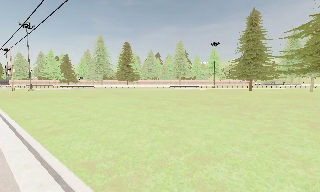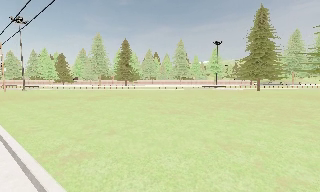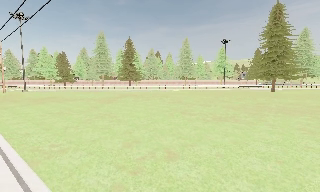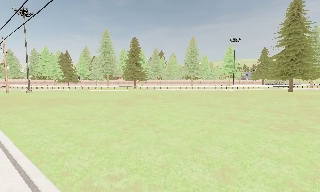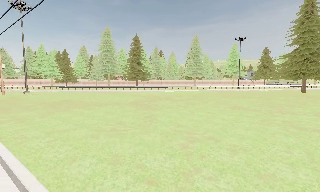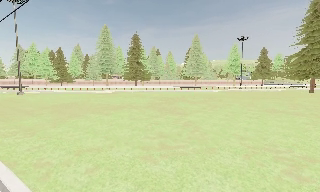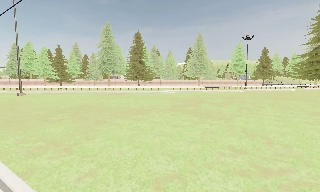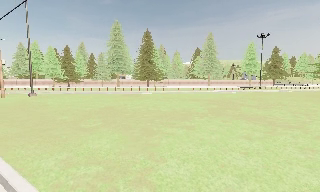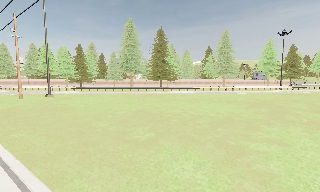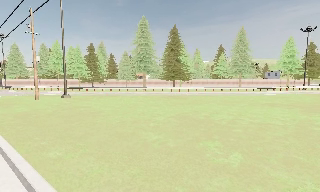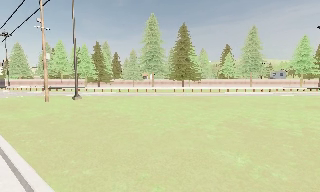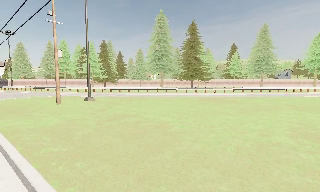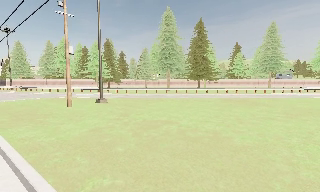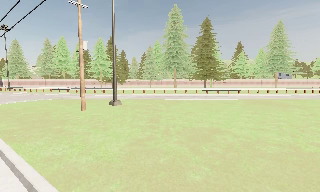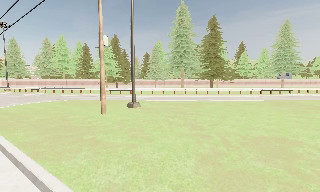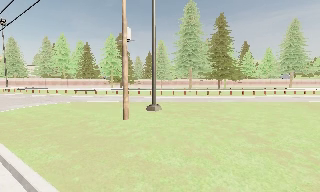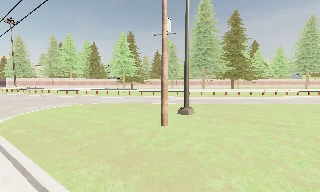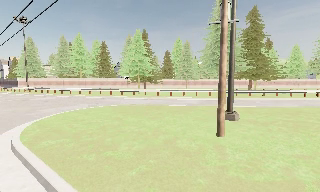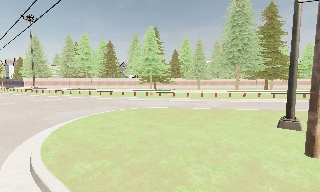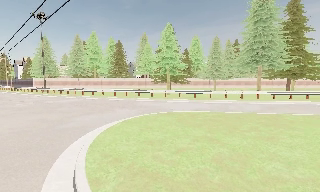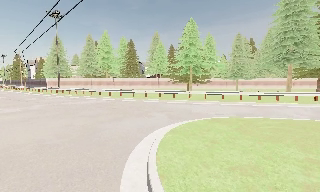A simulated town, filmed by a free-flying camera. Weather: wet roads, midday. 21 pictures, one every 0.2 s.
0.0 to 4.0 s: The camera travels to its left and forward, about 40 m, so close, fixed things drift to the right.
The film runs forward here.
